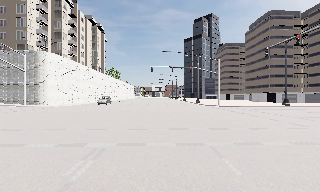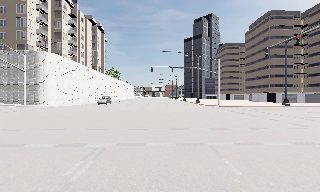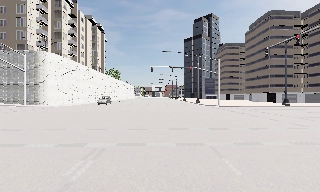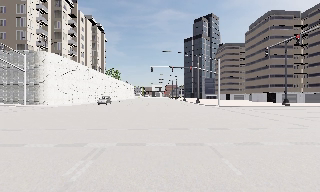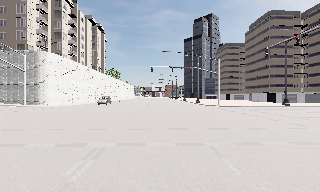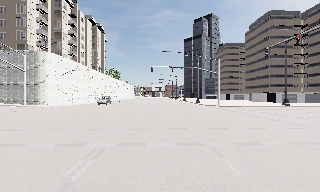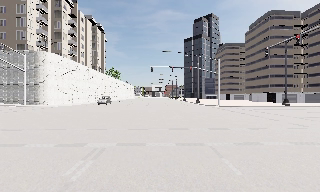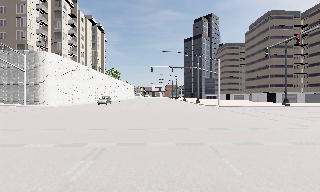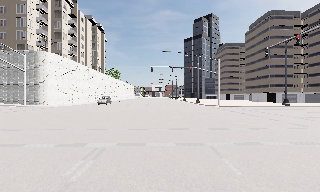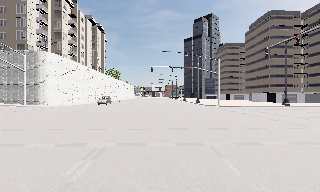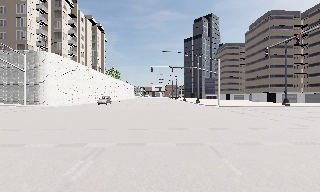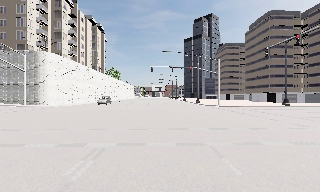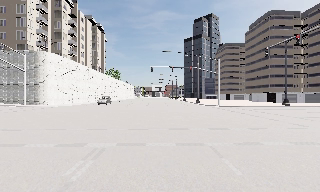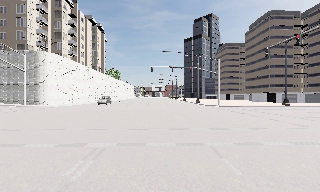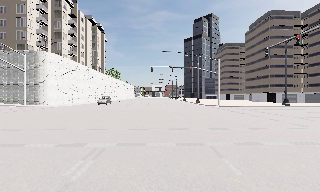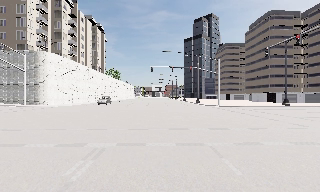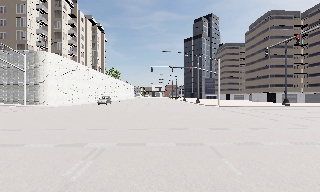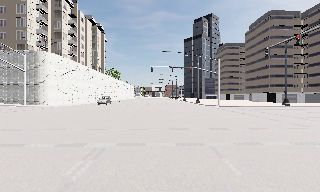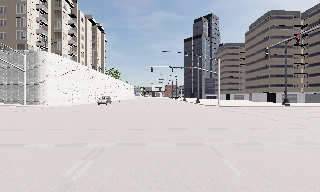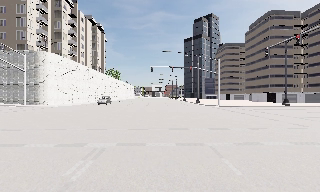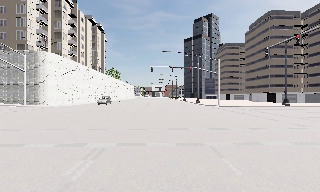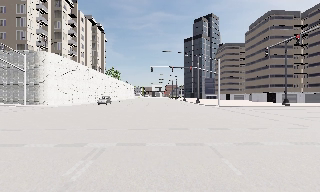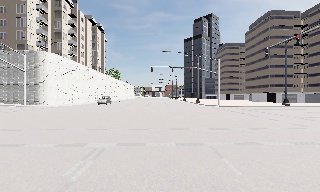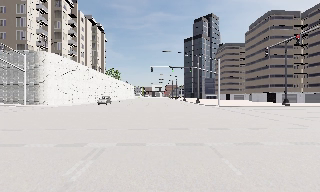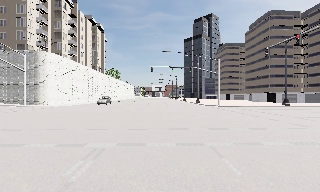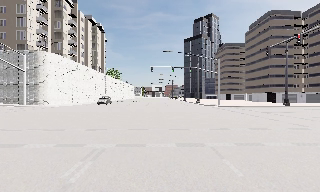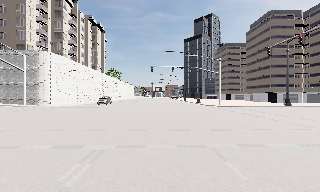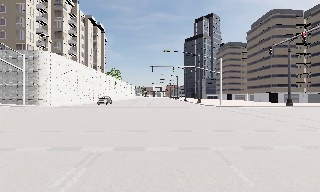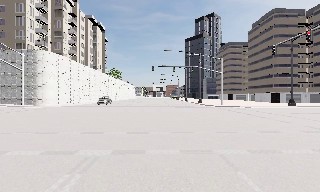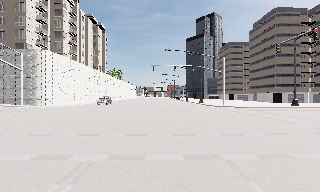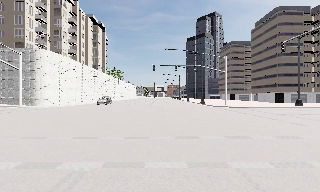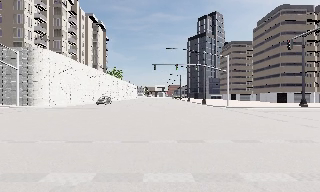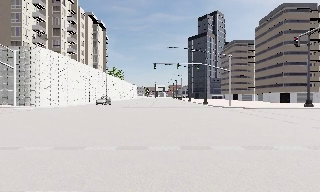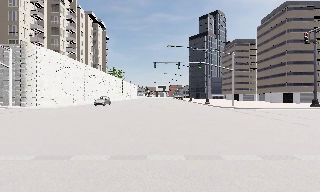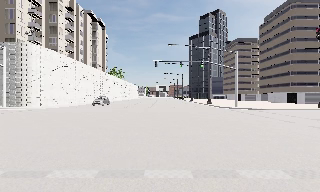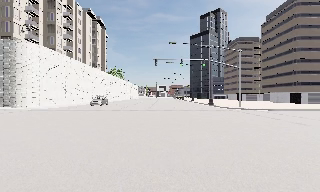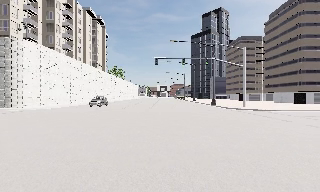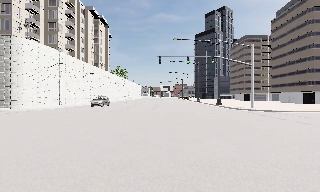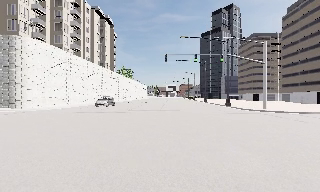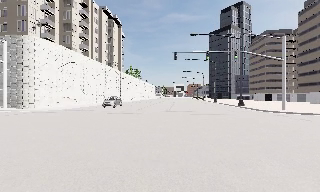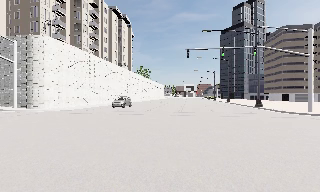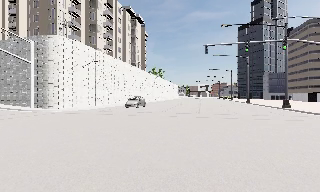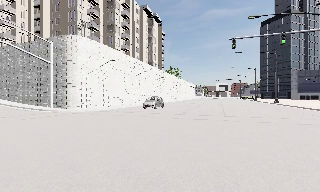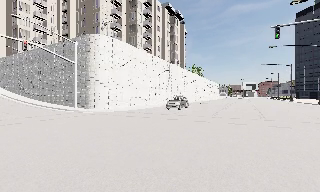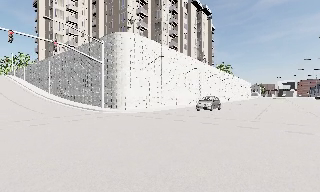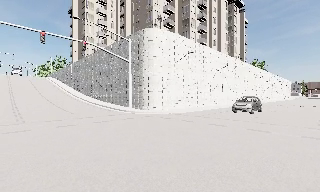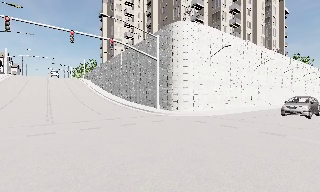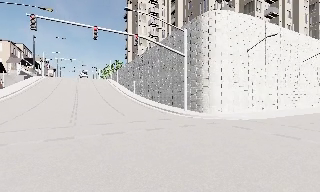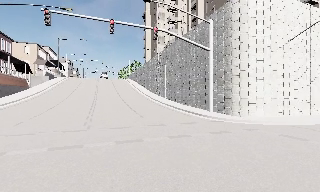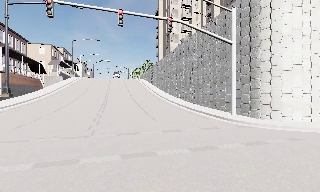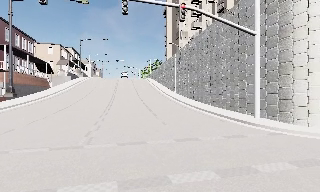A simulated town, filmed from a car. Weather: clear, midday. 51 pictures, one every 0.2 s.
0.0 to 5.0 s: The camera keeps its place and its aim.
5.0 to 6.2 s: The camera travels forward, about 2 m, so what stands in front looms larger. It gains speed.
6.2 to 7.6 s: The camera travels forward, about 6 m, so what stands in front looms larger.
7.6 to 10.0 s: The scene slides to the right, as the camera pans about 75 degrees to its left. It travels forward, about 16 m.
The film runs forward here.
